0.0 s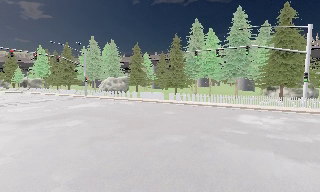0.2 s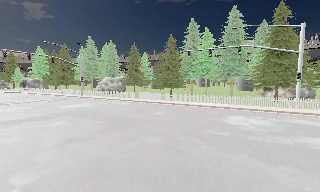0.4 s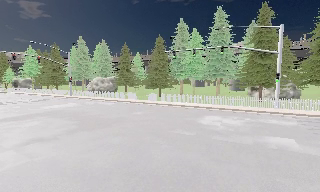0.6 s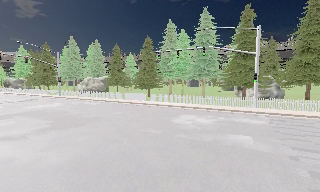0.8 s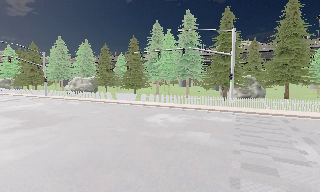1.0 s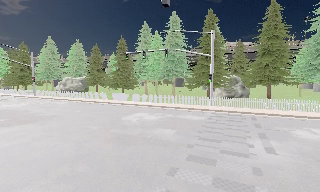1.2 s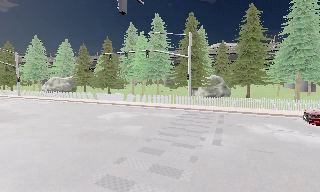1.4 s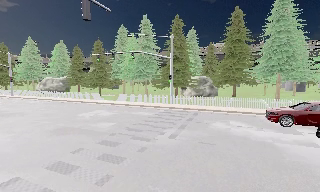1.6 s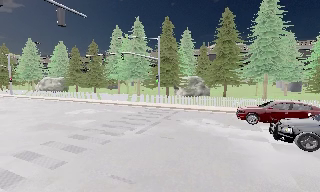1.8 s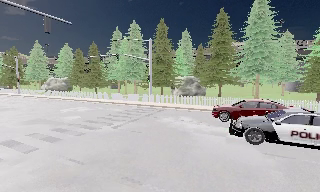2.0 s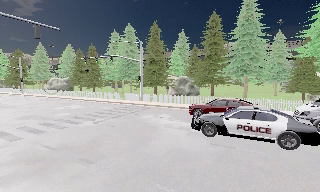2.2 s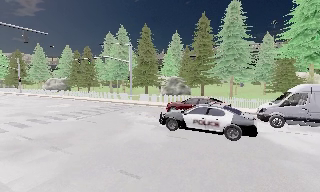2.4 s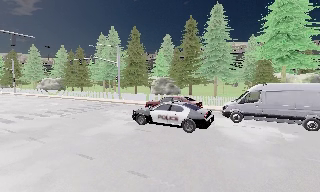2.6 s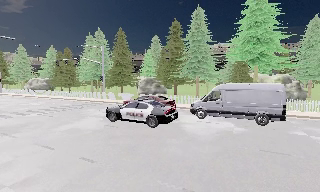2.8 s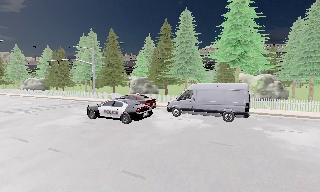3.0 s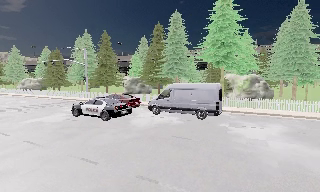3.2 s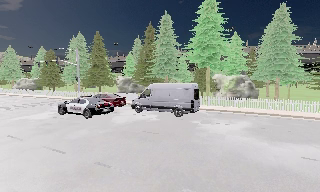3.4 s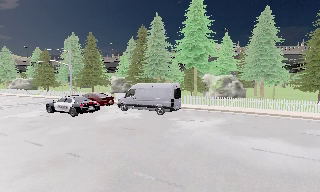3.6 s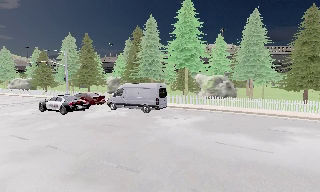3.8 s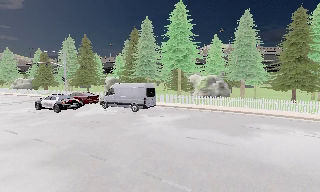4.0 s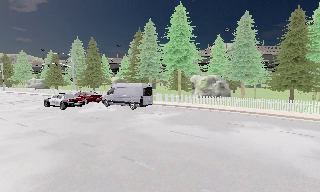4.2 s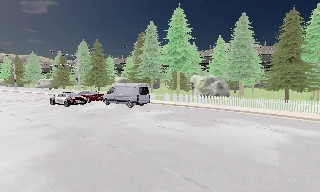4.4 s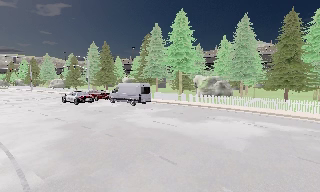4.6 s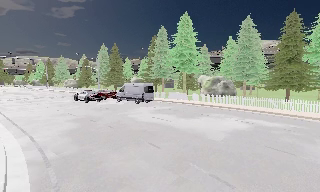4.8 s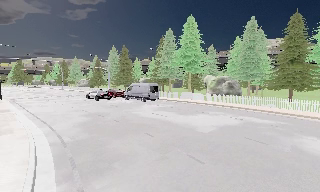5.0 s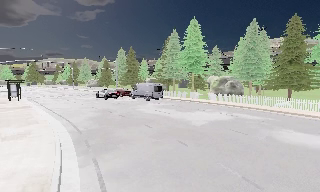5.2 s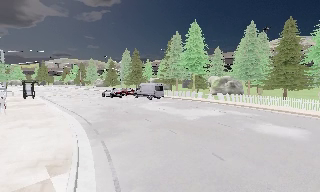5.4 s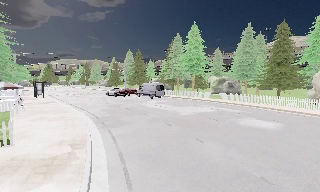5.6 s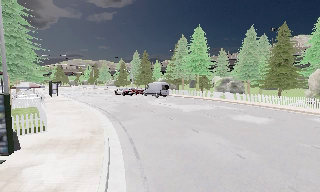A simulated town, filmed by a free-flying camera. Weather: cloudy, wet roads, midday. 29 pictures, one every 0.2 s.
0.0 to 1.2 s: The camera travels to its right, about 9 m, so close, fixed things drift to the left.
1.2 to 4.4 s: The camera pans to its left, which is counterclockwise from overhead, by about 10 degrees. It travels to its right and backward, about 30 m, so close, fixed things drift to the left.
4.4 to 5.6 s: The camera pans to its left, which is counterclockwise from overhead, by about 15 degrees. It travels backward, about 9 m, so what stands in front gets smaller.
The film runs forward here.
